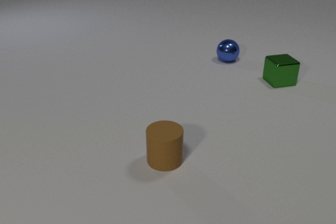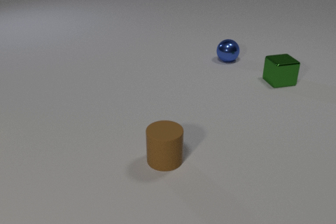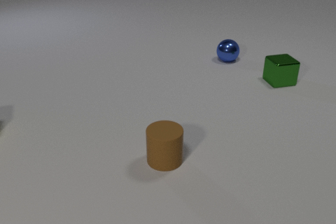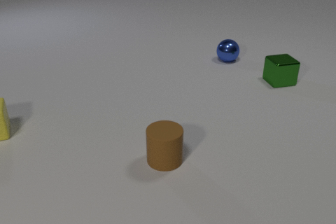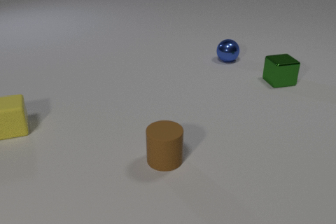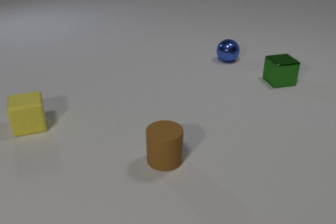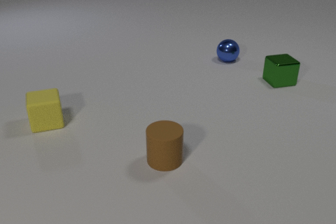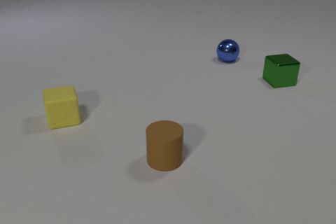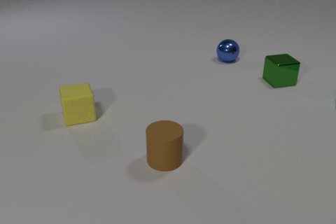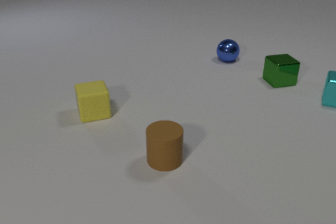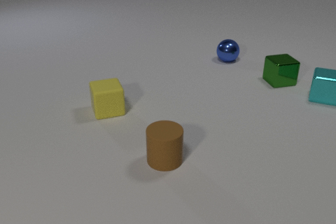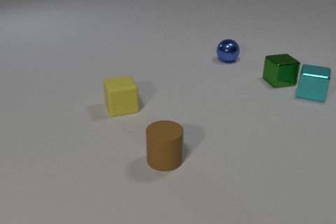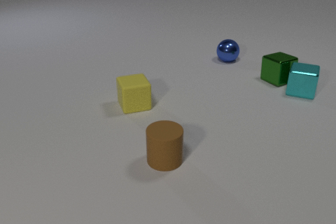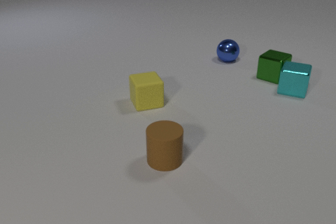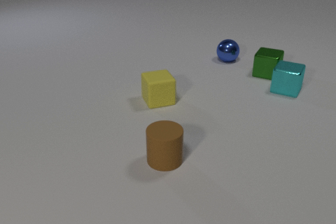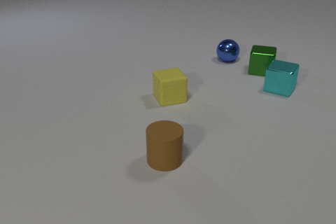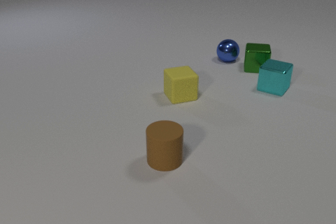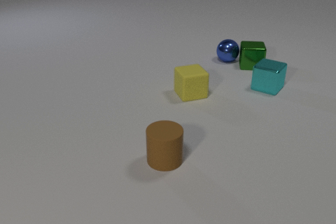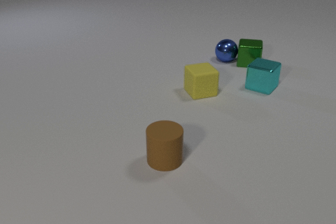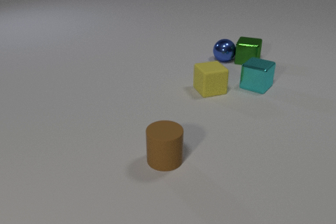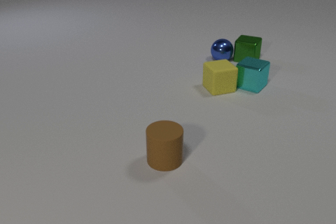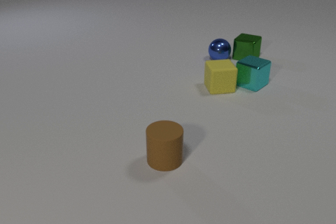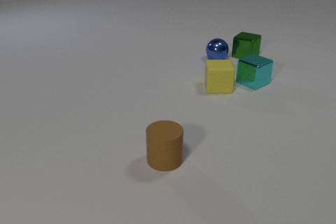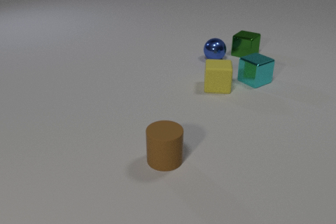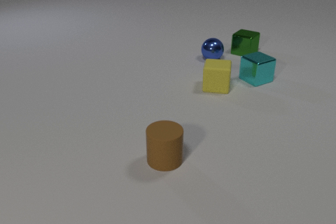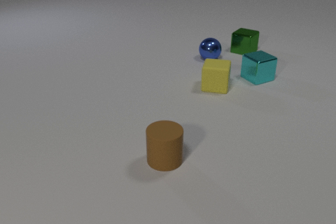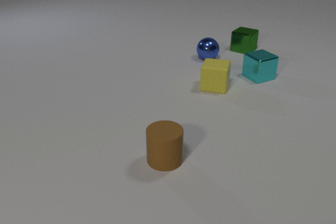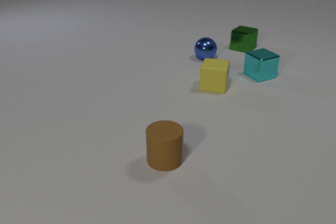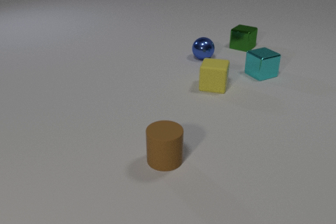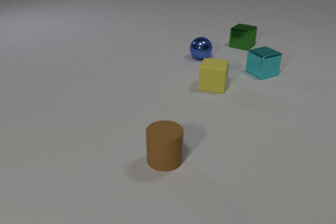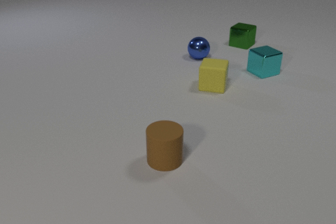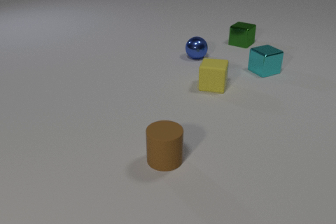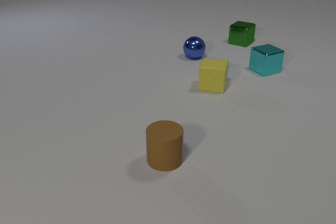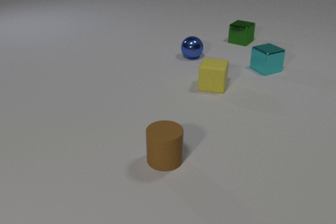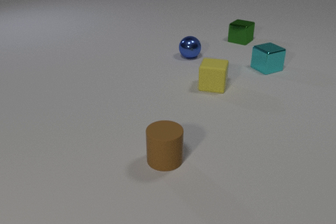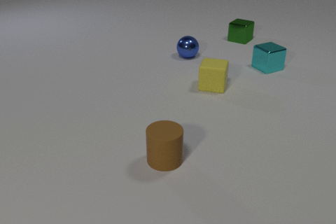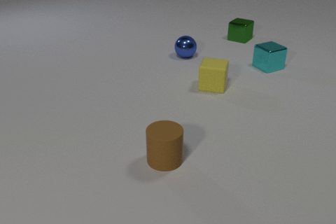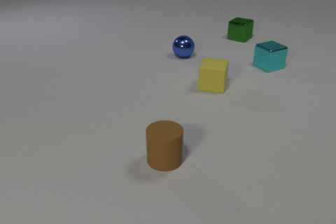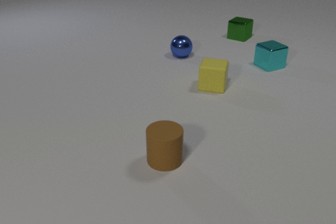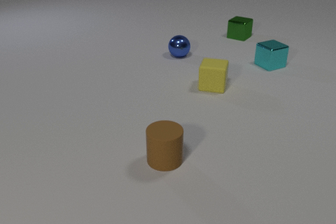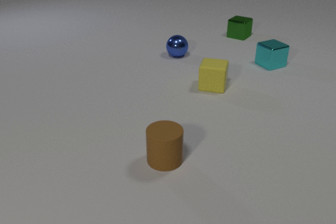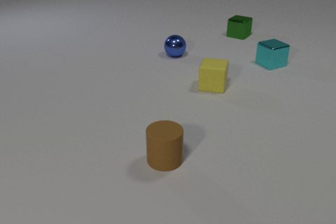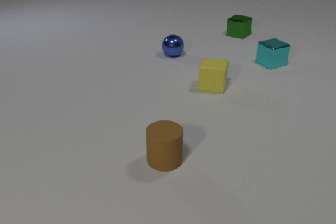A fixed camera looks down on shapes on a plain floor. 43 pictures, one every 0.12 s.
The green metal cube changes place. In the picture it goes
away from the camera.
The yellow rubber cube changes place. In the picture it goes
to the right.
0.00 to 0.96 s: The yellow rubber cube comes in at the left edge, slides to the right.
0.96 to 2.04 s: The cyan metal cube comes in at the right edge, slides to the left. The green metal cube slides away from the camera and to the left, spins counterclockwise seen from above by about 60 degrees, its near face sliding to the right. The yellow rubber cube slides to the right. The cyan metal cube and the green metal cube collide. The green metal cube and the blue metal sphere collide.
2.04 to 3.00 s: The cyan metal cube slides away from the camera and to the left, spins clockwise seen from above by about 30 degrees, its near face sliding to the left. The green metal cube slides away from the camera, spins clockwise seen from above by about 30 degrees, its near face sliding to the left. The yellow rubber cube slides to the right and away from the camera, spins so that its near face slides to the left, clockwise seen from above. The blue metal sphere rolls to the left. The cyan metal cube and the yellow rubber cube collide.
3.00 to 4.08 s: The cyan metal cube slides away from the camera. The green metal cube slides away from the camera. The blue metal sphere rolls to the left.
4.08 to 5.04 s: The cyan metal cube slides away from the camera. The green metal cube slides away from the camera. The blue metal sphere rolls to the left.
What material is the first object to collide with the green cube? metal.
What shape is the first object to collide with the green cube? cube.
Are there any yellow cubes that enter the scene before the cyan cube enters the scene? yes.
